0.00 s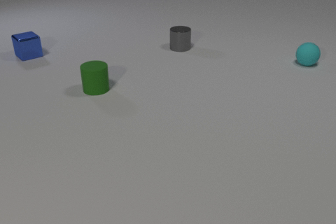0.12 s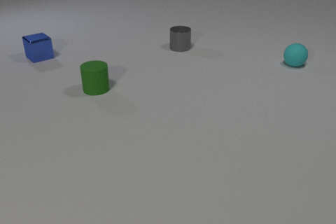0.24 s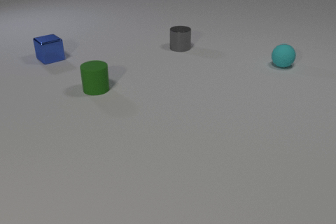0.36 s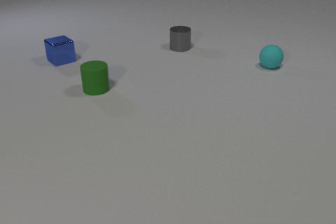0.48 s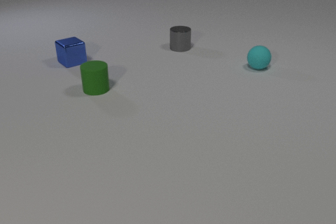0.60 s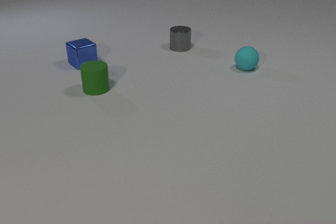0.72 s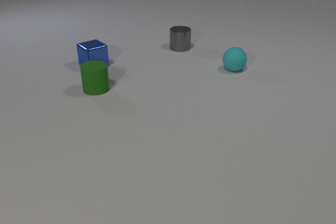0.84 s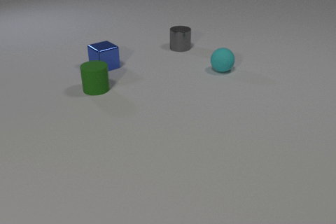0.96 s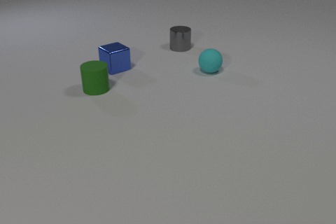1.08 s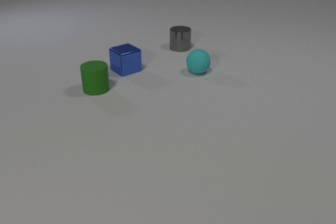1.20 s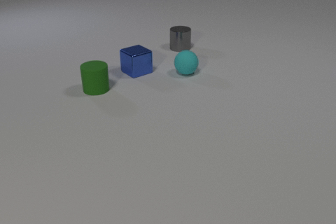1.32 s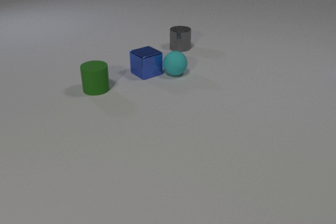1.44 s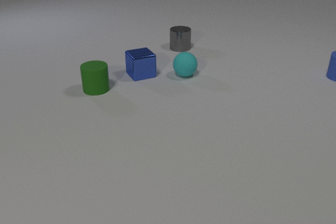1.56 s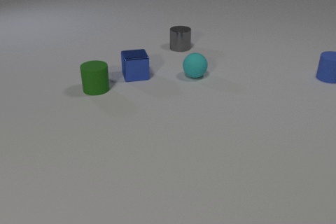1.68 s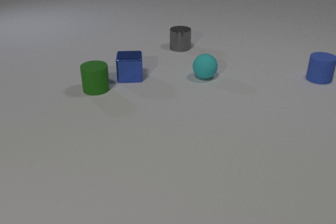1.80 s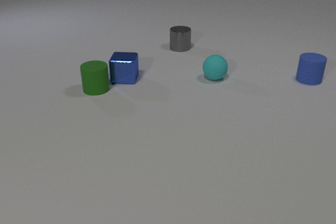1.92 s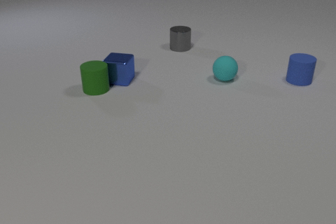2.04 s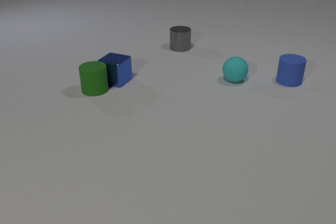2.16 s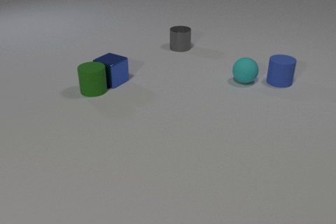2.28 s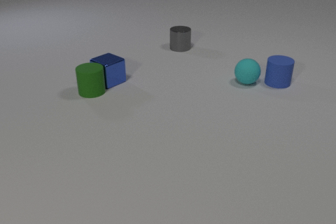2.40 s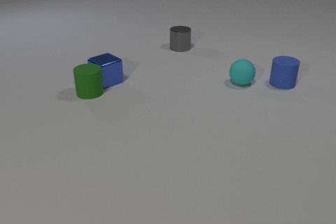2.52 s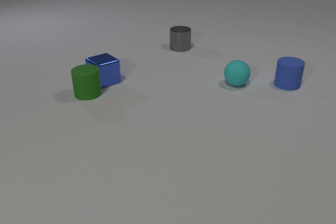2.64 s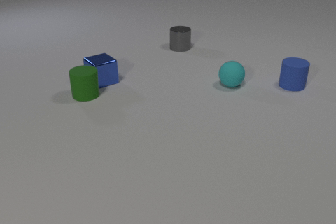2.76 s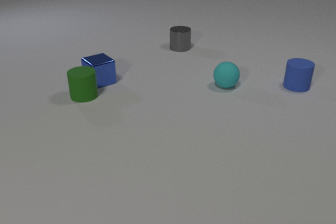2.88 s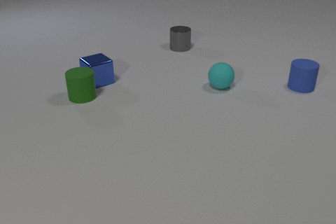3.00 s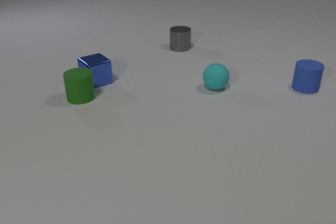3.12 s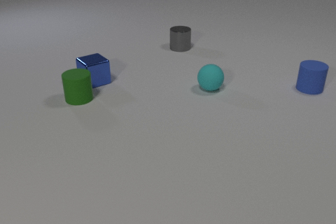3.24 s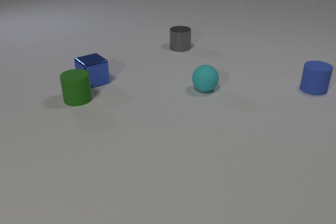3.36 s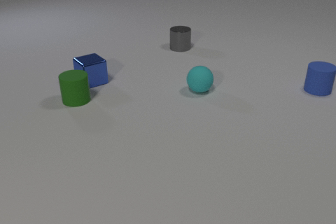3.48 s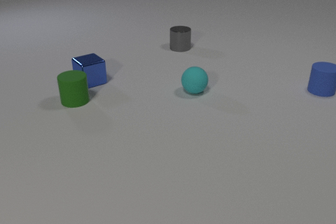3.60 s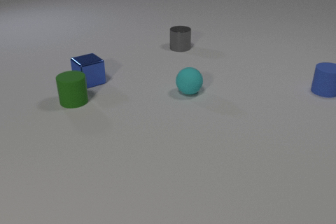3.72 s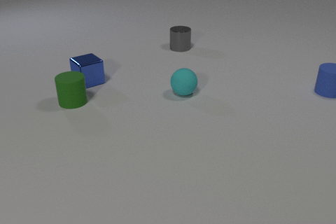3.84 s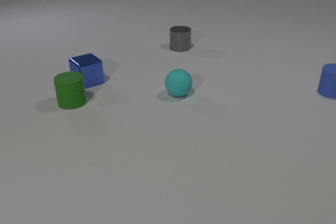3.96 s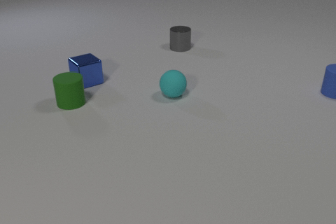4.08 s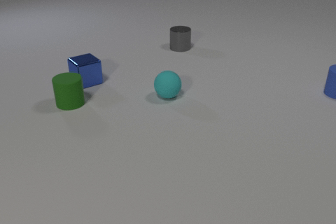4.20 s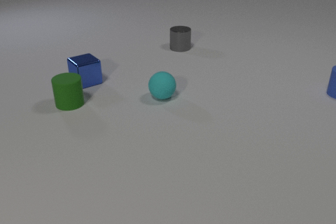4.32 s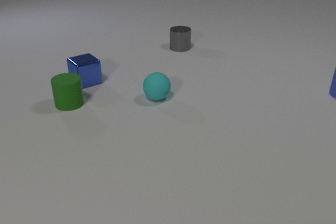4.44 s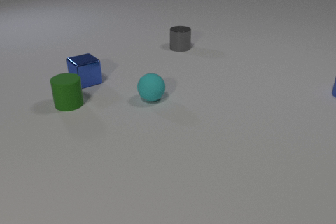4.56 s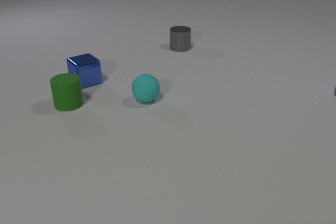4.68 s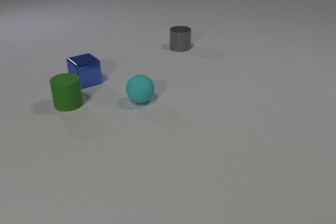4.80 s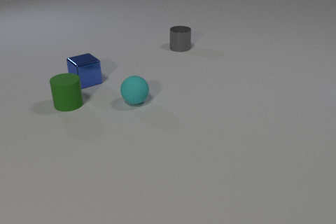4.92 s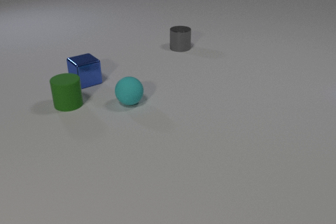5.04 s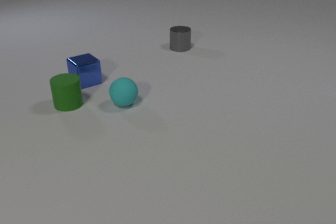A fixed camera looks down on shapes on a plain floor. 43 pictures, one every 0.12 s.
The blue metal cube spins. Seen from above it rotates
clockwise.
The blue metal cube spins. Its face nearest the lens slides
to the left.
0.00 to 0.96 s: The blue metal cube slides to the right and toward the camera. The cyan rubber sphere rolls to the left and toward the camera.
0.96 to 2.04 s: The blue metal cube slides toward the camera, spins clockwise seen from above by about 60 degrees, its near face sliding to the left. The cyan rubber sphere rolls to the right and toward the camera. The blue rubber cylinder comes in at the right edge, slides to the left and toward the camera. The blue metal cube and the cyan rubber sphere collide. The blue metal cube and the green rubber cylinder collide.
2.04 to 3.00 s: The blue metal cube slides to the left, spins clockwise seen from above by about 30 degrees, its near face sliding to the left. The cyan rubber sphere rolls toward the camera and to the left. The green rubber cylinder slides toward the camera and to the left. The blue rubber cylinder slides to the right and toward the camera. The cyan rubber sphere and the blue rubber cylinder collide.
3.00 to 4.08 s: The blue metal cube slides to the left. The cyan rubber sphere rolls to the left and toward the camera. The green rubber cylinder slides to the left and toward the camera. The blue rubber cylinder slides to the right.
4.08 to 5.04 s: The cyan rubber sphere rolls to the left. The blue rubber cylinder slides to the right, leaves at the right edge.
What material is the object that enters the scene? rubber.
What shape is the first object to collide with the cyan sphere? cube.
How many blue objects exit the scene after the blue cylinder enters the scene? 1.
